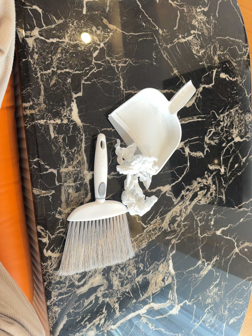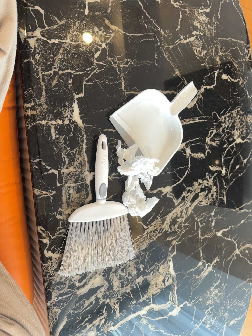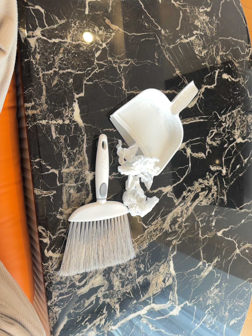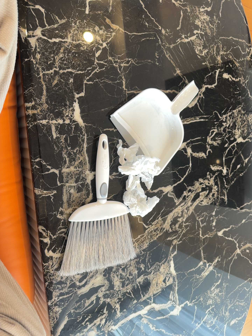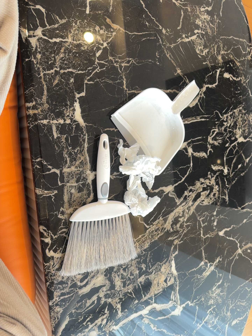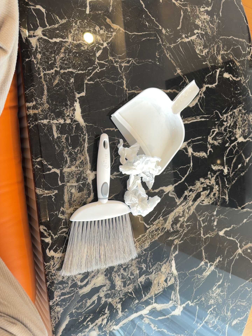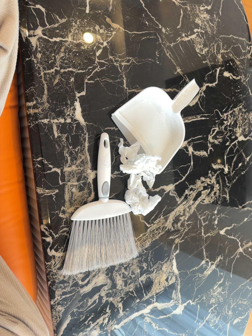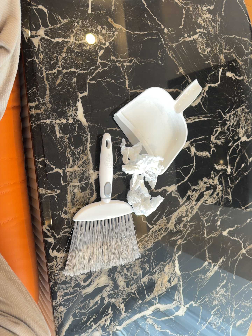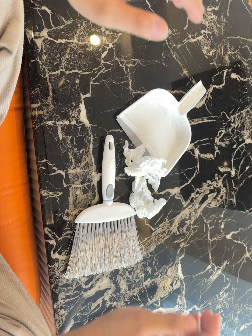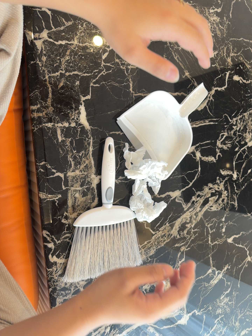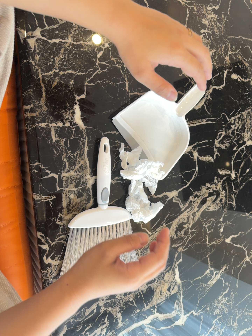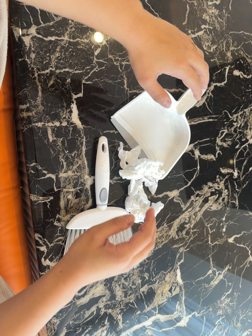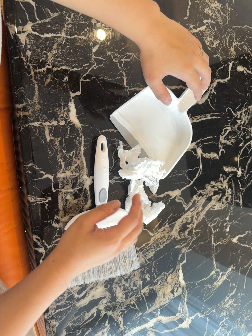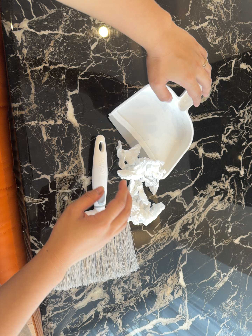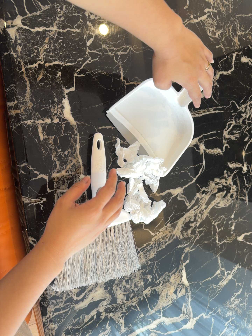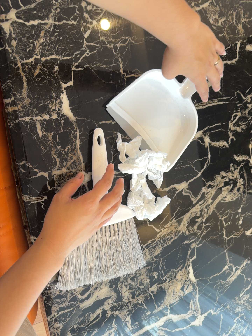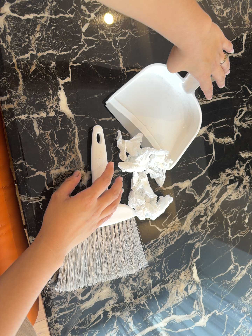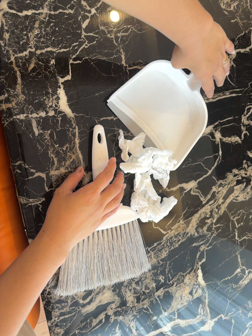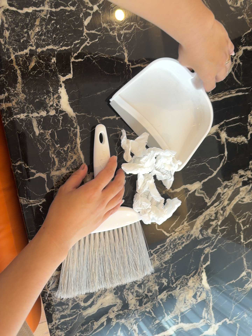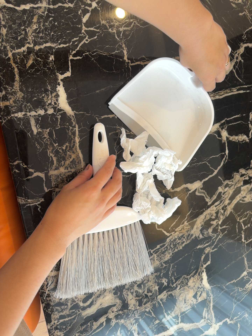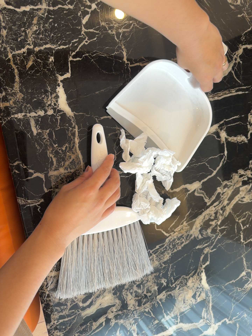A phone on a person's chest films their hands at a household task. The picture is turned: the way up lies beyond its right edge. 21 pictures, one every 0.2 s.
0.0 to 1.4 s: The camera keeps its place and its aim.
1.4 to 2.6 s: The camera shifts only a little, or ends up much as it began.
2.6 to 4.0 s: The camera travels forward, about 6 cm, so what stands in front looms larger.
The film runs forward here.
